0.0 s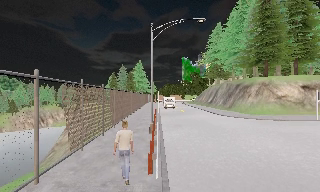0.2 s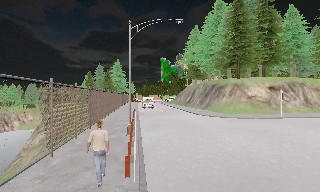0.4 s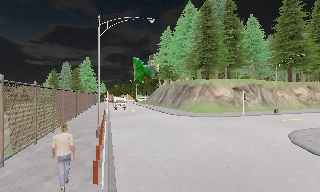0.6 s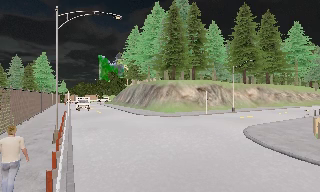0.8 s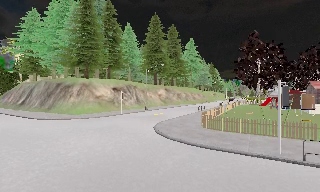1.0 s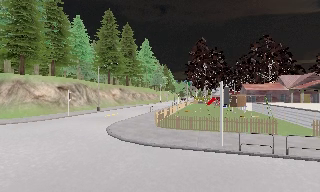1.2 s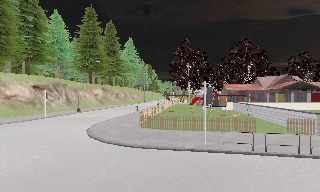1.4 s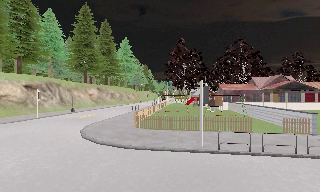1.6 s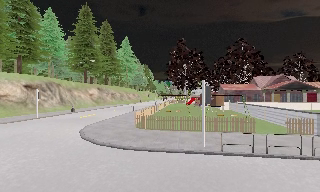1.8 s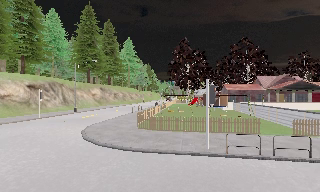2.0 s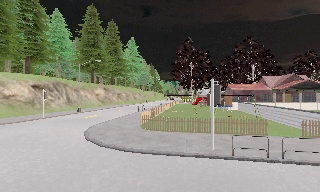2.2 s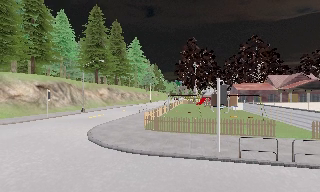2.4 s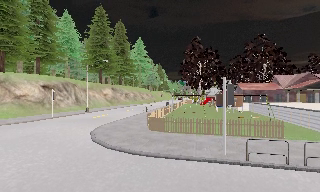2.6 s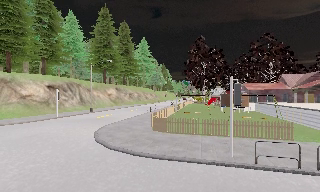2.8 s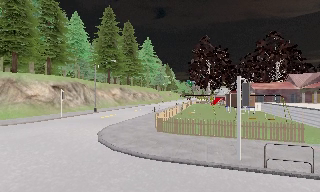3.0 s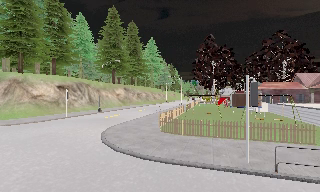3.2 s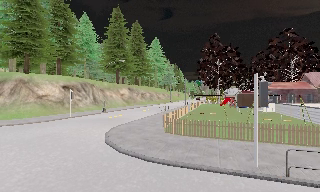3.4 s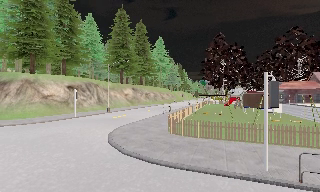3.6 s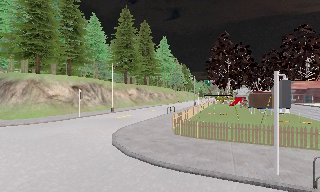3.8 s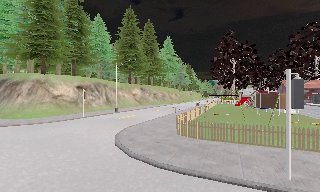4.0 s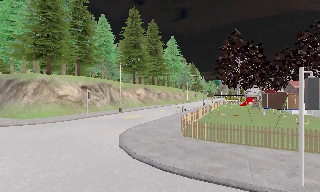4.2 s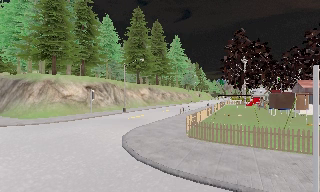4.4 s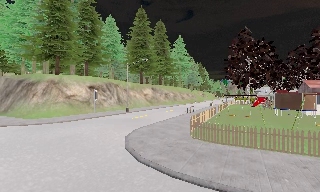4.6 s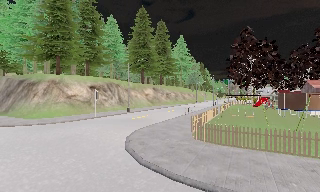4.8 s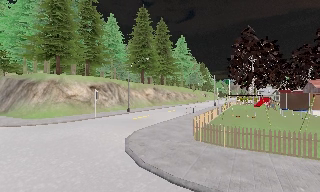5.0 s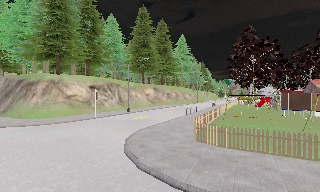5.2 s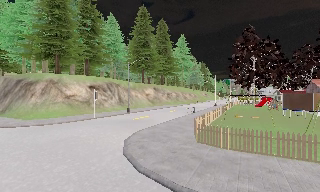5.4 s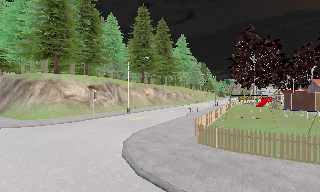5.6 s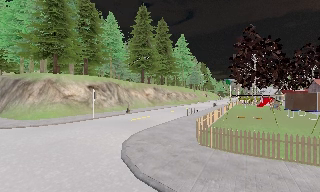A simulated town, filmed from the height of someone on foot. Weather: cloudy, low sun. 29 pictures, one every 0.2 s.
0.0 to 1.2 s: The camera swings to its right by about 80 degrees, and the scene slides to the left. It travels forward, about 1 m.
1.2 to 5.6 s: The camera swings to its left by about 20 degrees, and the scene slides to the right. It travels forward, about 4.5 m, so what stands in front looms larger.
The film runs forward here.
